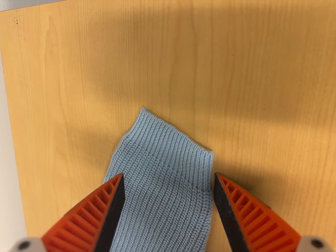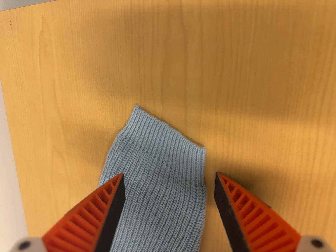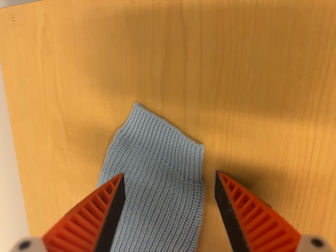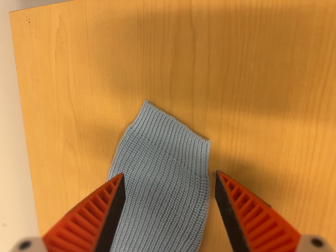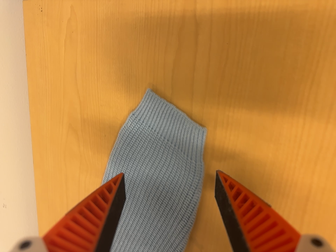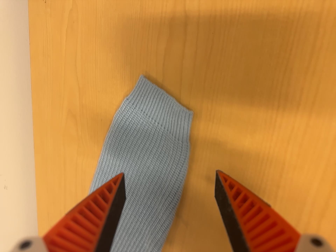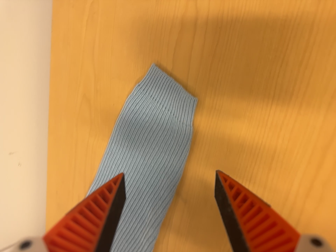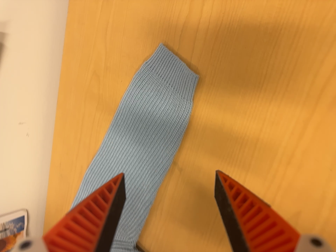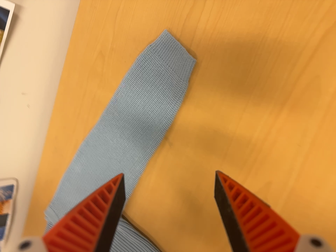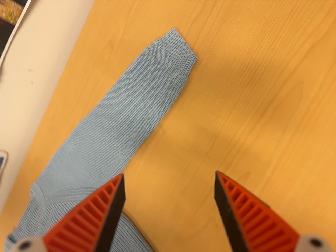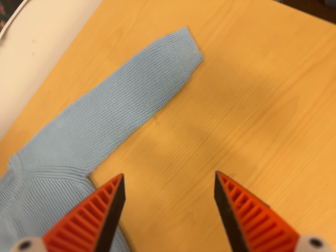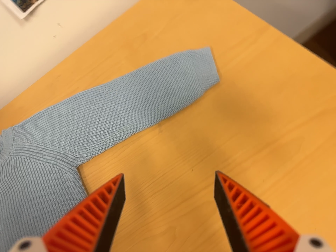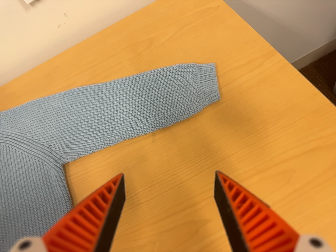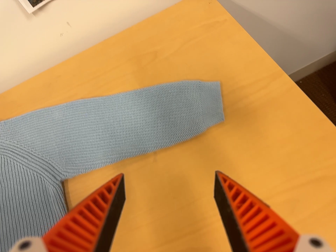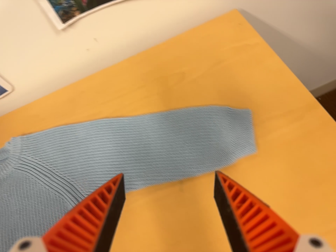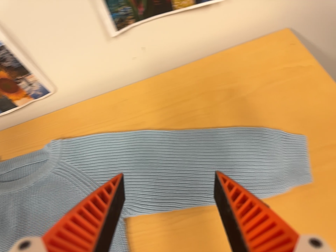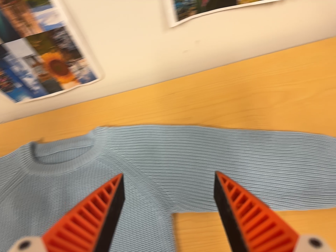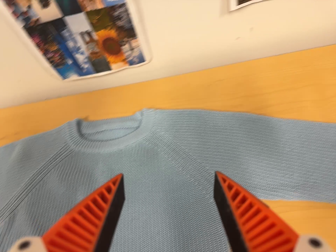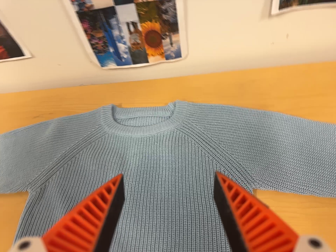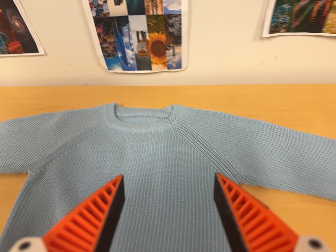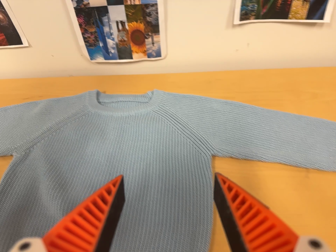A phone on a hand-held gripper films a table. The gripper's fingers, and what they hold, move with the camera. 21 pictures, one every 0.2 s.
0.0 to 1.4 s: The camera travels backward and toward the bottom of its view, about 14 cm, so what stands in front gets smaller. It rolls about its line of sight by about 10 degrees, and the scene rotates clockwise.
1.4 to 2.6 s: The camera pans to its right by about 10 degrees. It travels toward the bottom of its view, backward and to its left, about 12 cm. Its aim tips toward the top of its view by about 10 degrees. It rolls about its line of sight by about 50 degrees, and the scene rotates clockwise.
2.6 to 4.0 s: The camera travels to its left, about 32 cm, so close, fixed things drift to the right. Its aim tips toward the top of its view by about 10 degrees. It rolls about its line of sight by about 30 degrees, and the scene rotates clockwise.
The film runs backward here.
